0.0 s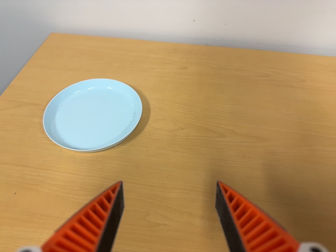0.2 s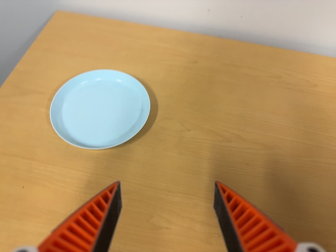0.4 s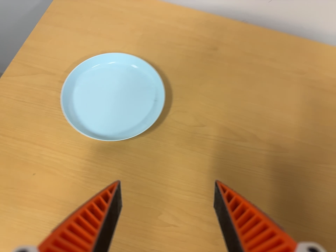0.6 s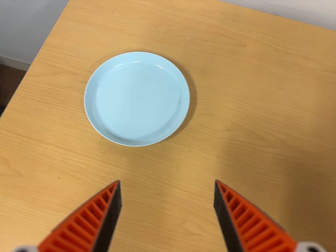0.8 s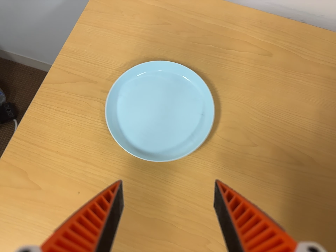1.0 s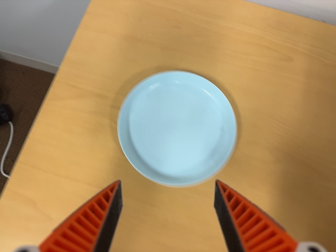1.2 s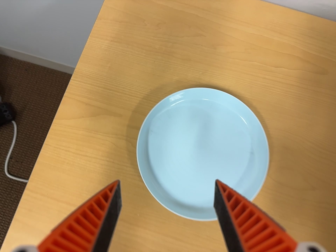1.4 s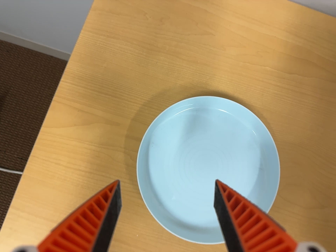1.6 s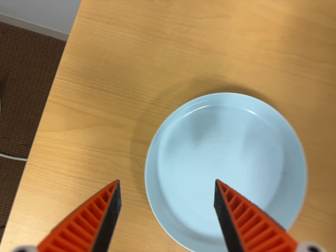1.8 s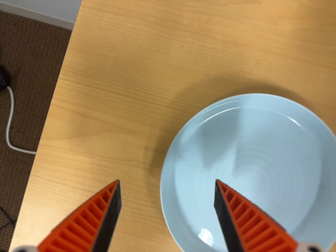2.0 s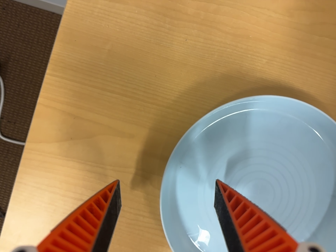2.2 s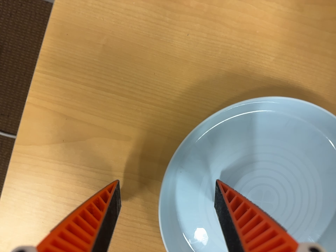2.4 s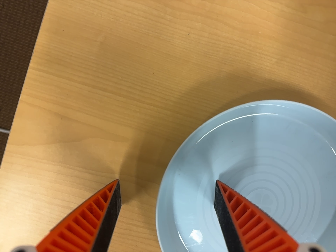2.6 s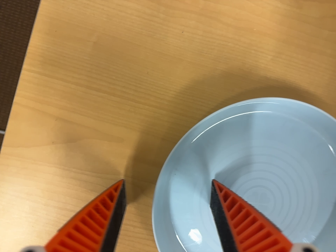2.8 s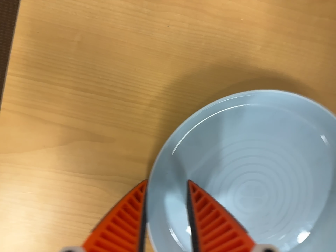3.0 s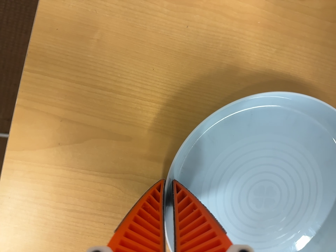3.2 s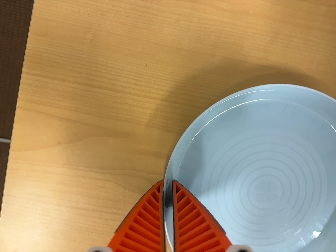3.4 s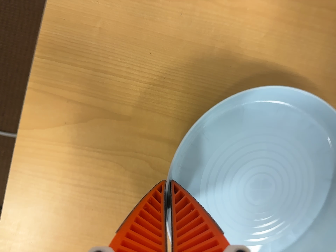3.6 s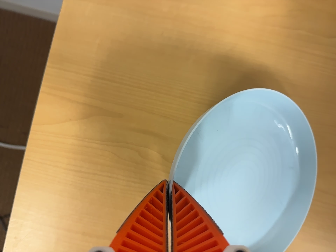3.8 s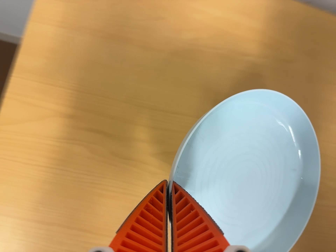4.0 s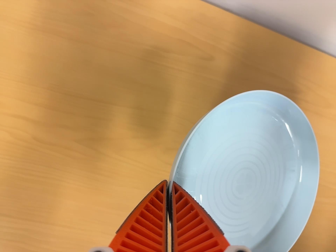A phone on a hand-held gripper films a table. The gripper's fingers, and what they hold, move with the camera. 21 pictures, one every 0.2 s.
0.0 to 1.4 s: The camera travels toward the top of its view, to its left and forward, about 40 cm. Its aim tips toward the bottom of its view by about 30 degrees. It rolls about its line of sight by about 10 degrees, and the scene rotates clockwise.
1.4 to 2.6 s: The camera travels forward and toward the top of its view, about 16 cm, so what stands in front looms larger. Its aim tips toward the bottom of its view by about 15 degrees.
2.6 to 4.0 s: The camera swings to its right by about 15 degrees, and the scene slides to the left. It travels backward, toward the bottom of its view and to its right, about 22 cm, so what stands in front gets smaller. Its aim tips toward the top of its view by about 15 degrees.
The film runs forward here.
